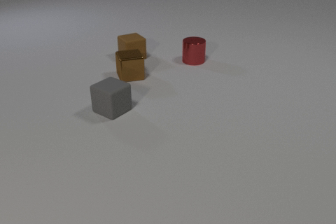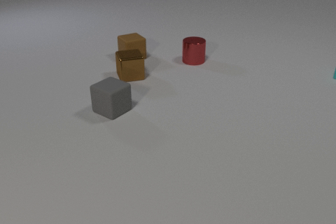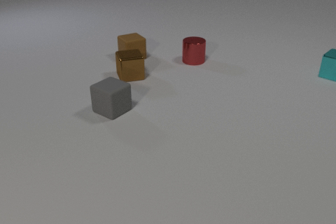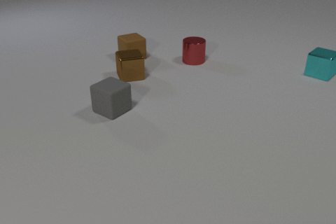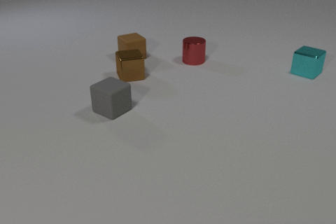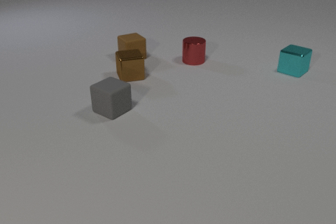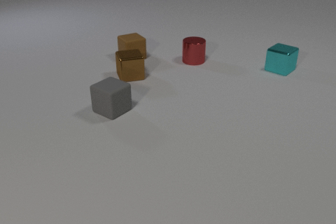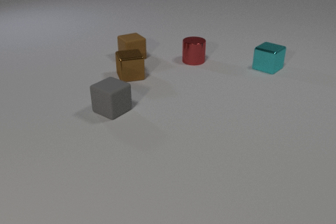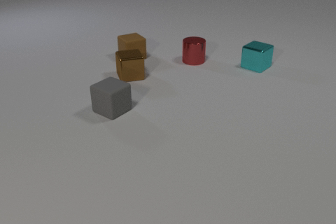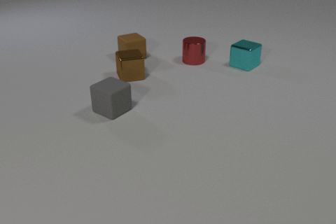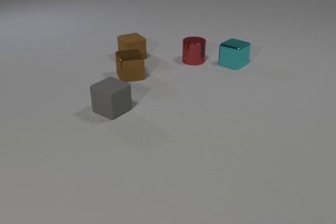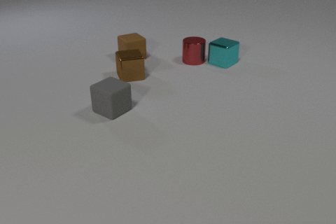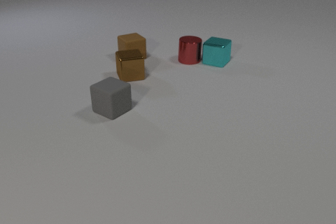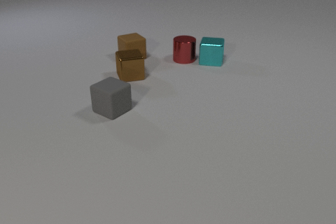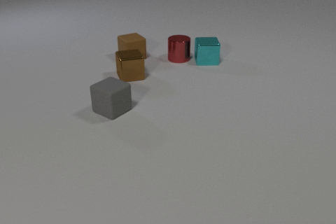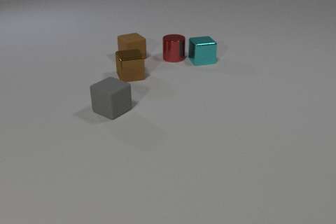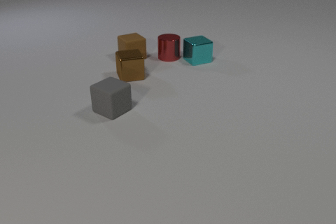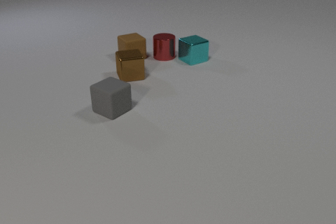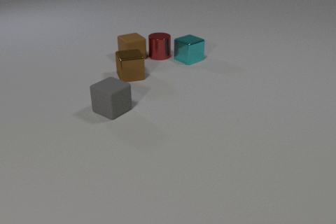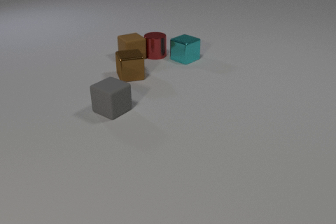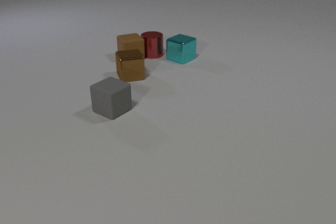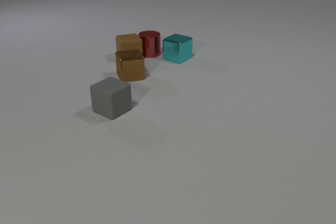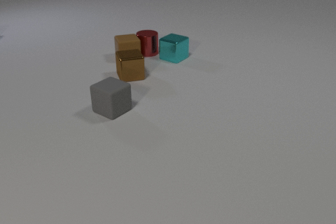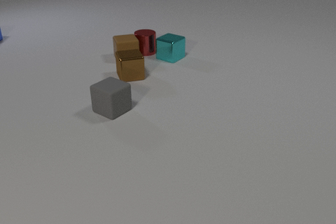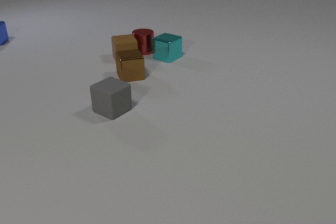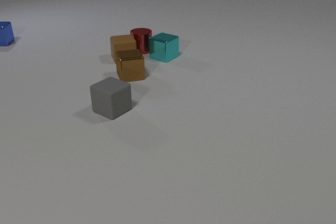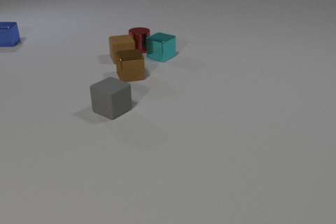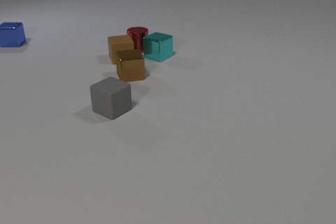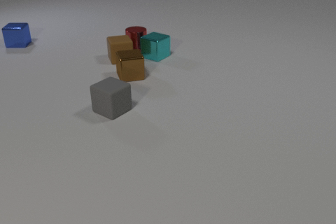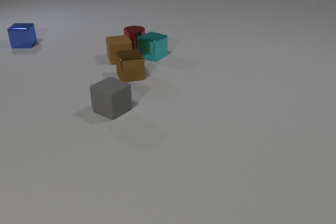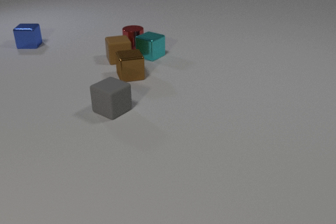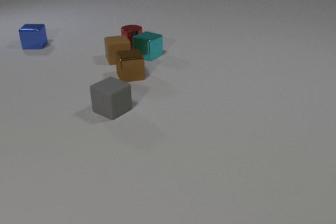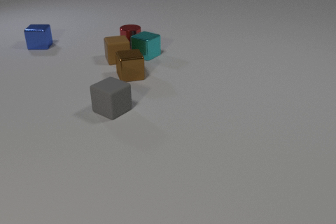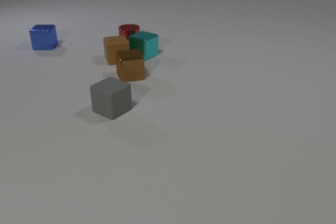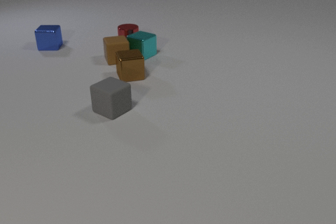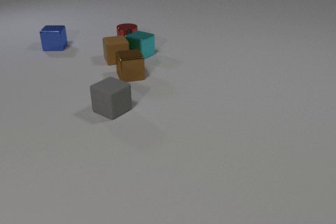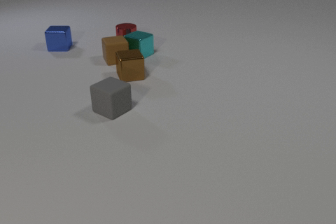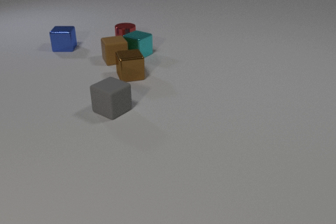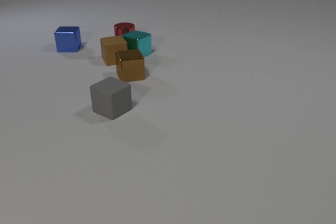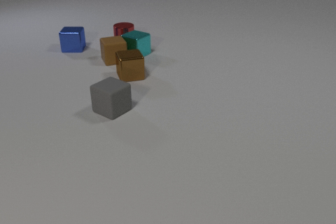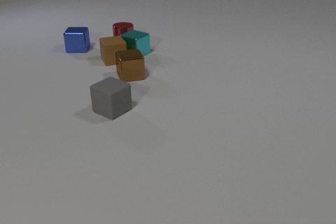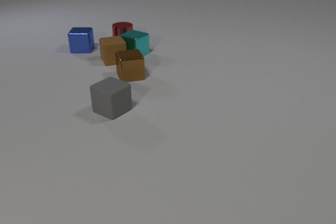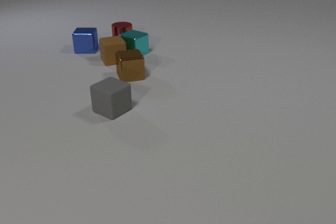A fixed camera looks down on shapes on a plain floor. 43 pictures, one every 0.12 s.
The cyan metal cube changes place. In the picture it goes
to the left.
The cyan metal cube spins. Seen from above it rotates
counterclockwise.
0.00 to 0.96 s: The cyan metal cube comes in at the right edge, slides to the left.
0.96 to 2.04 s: The cyan metal cube slides to the left, spins so that its near face slides to the right, counterclockwise seen from above. The red metal cylinder slides to the left. The cyan metal cube and the red metal cylinder collide.
2.04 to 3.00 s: The cyan metal cube slides to the left, spins so that its near face slides to the right, counterclockwise seen from above. The red metal cylinder slides to the left and away from the camera. The brown rubber cube slides to the left. The blue metal cube comes in at the left edge, slides to the right and toward the camera. The red metal cylinder and the brown rubber cube collide.
3.00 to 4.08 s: The cyan metal cube slides to the left. The red metal cylinder slides away from the camera and to the left. The brown rubber cube slides to the left. The blue metal cube slides to the right and toward the camera.
4.08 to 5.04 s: The cyan metal cube slides to the left. The red metal cylinder slides away from the camera and to the left. The blue metal cube slides to the right and toward the camera. The cyan metal cube and the brown rubber cube collide.
How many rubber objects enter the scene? 0.
What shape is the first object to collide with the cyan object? cylinder.
Are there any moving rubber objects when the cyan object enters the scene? no.
